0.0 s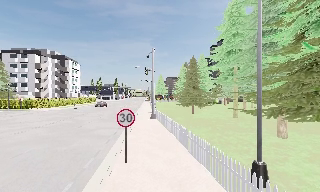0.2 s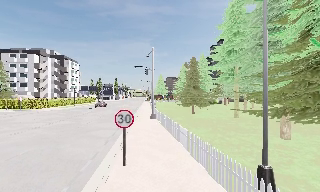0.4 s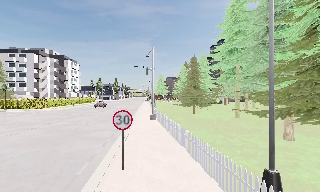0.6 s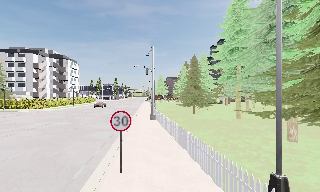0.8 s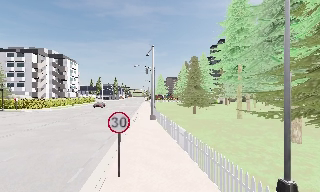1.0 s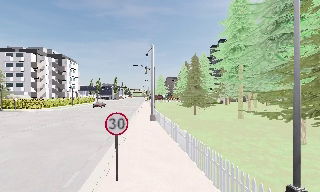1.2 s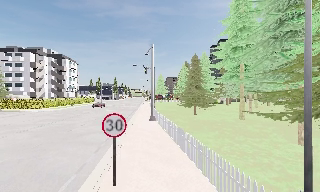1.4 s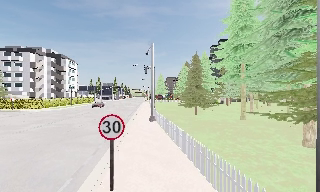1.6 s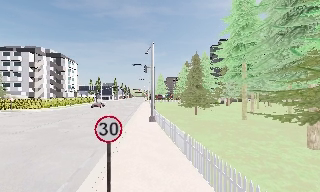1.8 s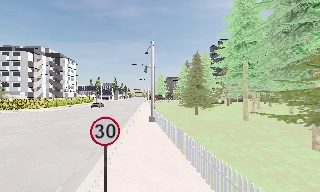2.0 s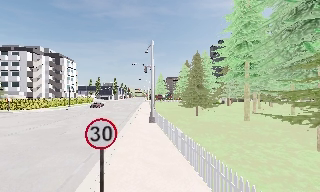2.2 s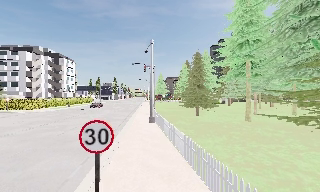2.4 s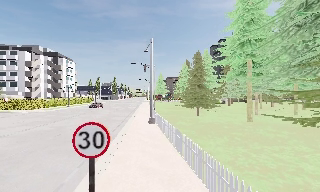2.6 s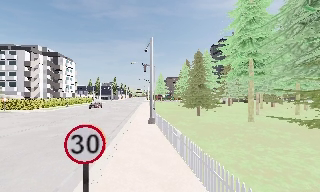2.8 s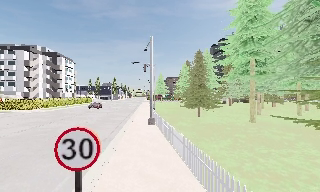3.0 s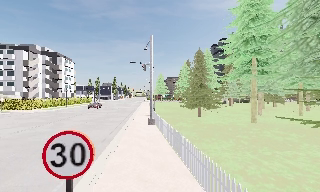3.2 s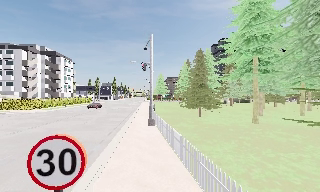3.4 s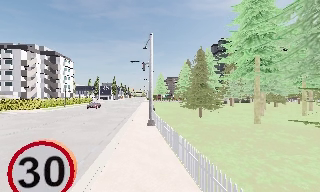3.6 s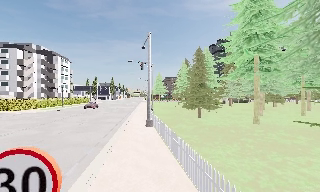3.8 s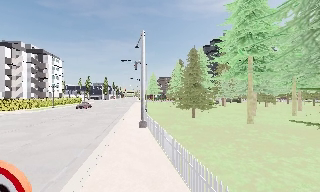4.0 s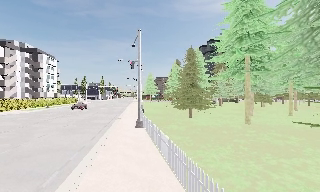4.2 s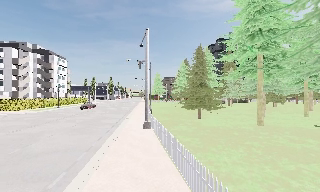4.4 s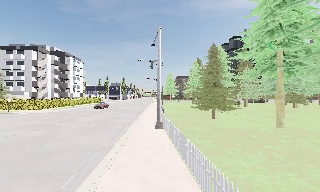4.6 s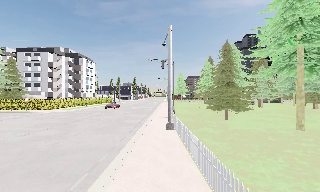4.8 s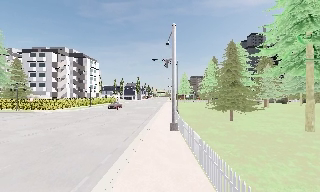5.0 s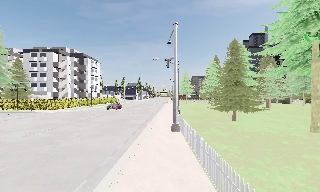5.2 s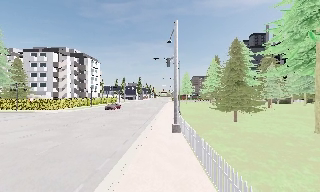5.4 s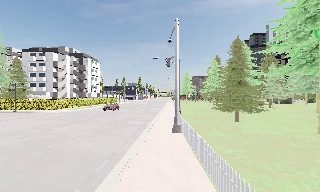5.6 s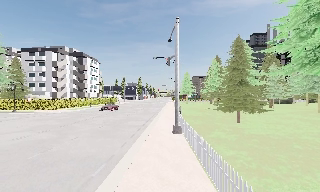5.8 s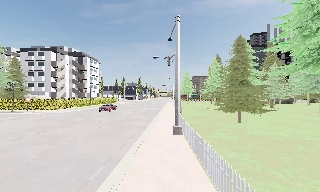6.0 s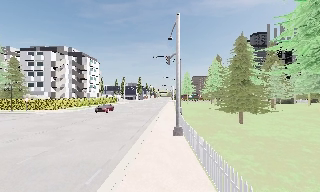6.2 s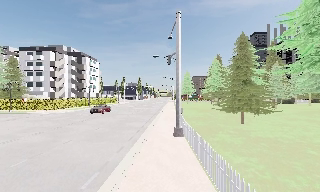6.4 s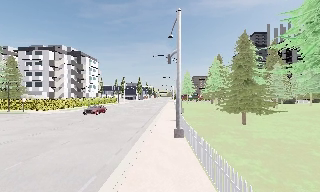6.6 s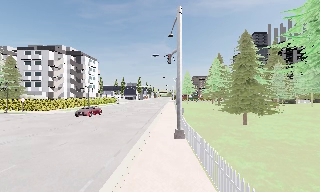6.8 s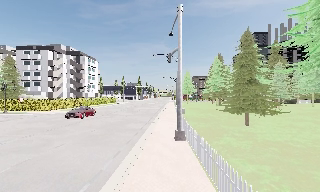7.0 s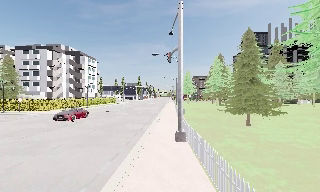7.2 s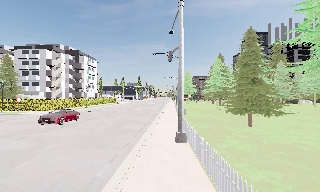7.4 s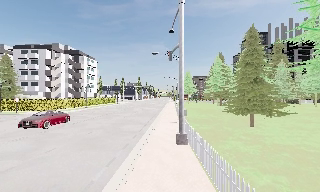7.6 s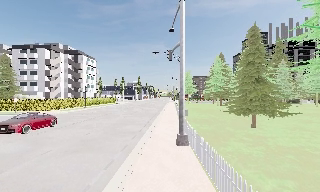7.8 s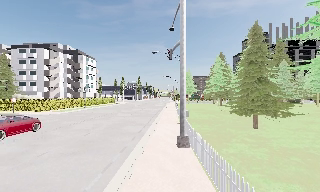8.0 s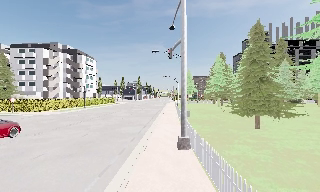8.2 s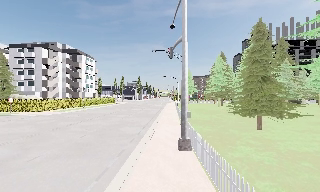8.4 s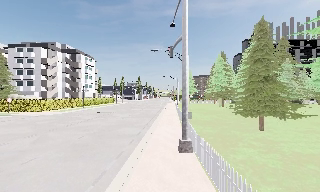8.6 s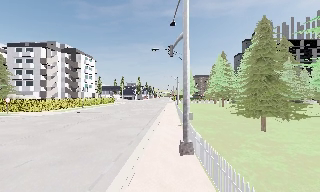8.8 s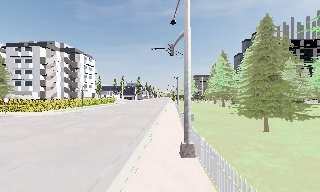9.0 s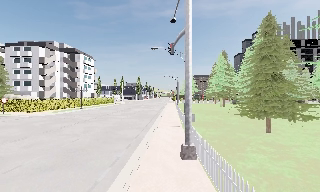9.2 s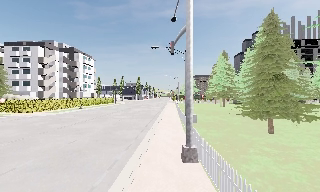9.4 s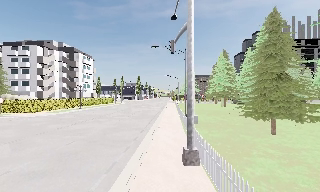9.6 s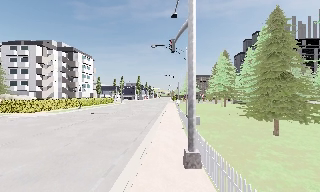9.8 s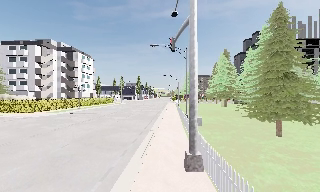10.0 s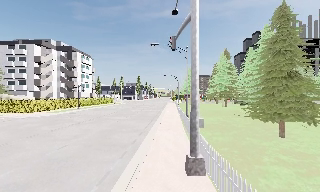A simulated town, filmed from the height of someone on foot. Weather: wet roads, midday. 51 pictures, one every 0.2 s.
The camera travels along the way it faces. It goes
forward.
0.0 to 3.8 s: The camera travels forward, about 5 m, so what stands in front looms larger.
3.8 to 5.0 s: The scene slides to the right, as the camera pans about 10 degrees to its left. It travels forward, about 1.5 m, so what stands in front looms larger.
5.0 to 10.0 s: The camera travels forward, about 6 m, so what stands in front looms larger.
The film runs forward here.
